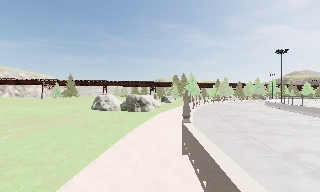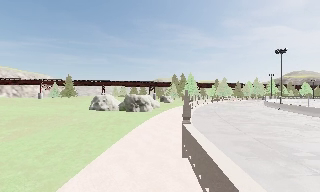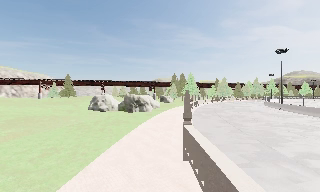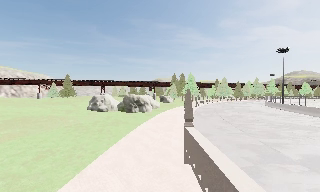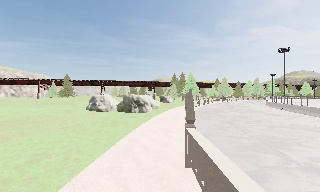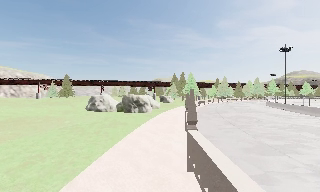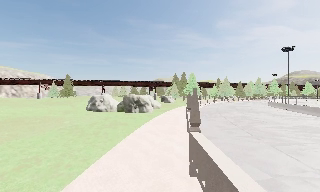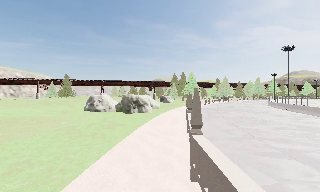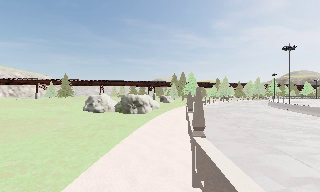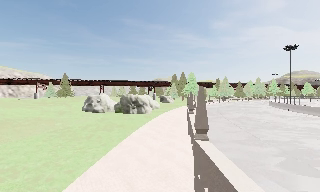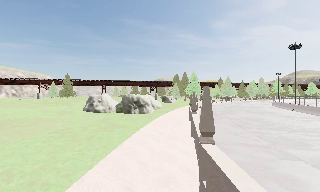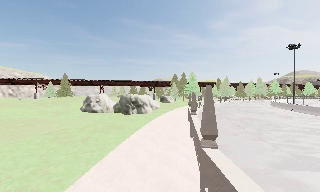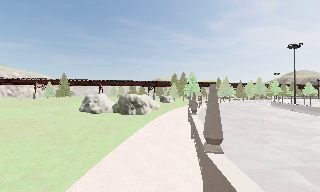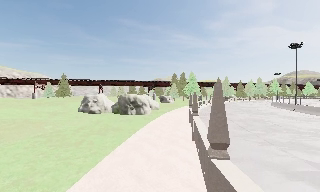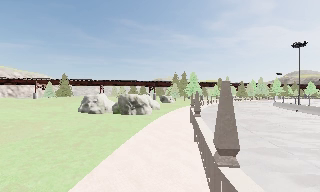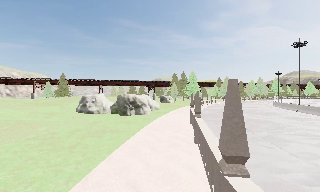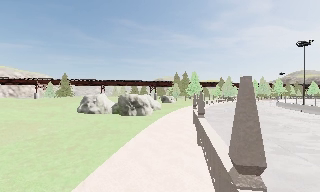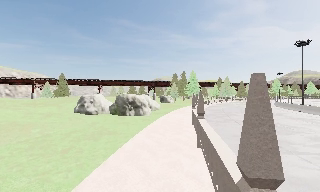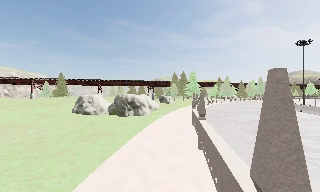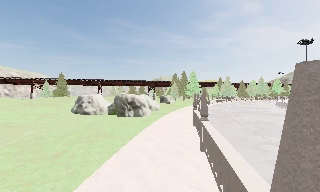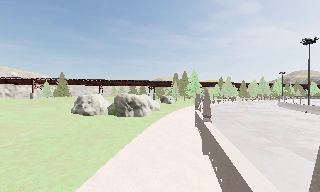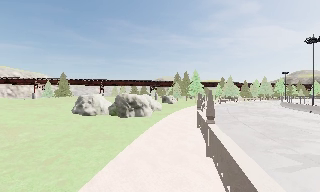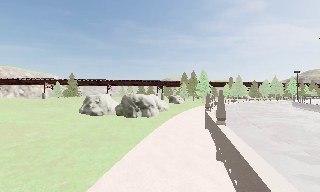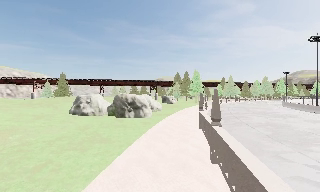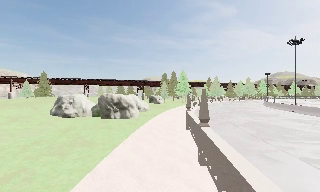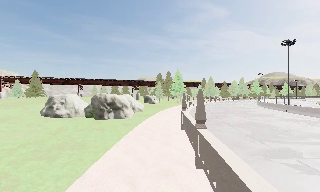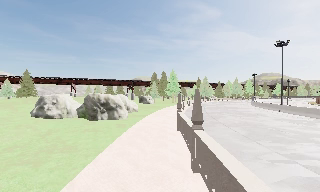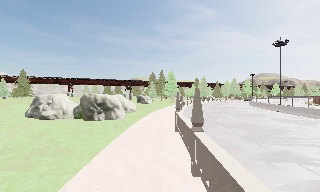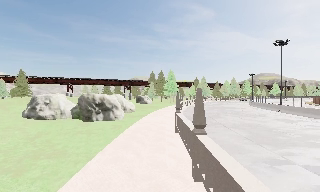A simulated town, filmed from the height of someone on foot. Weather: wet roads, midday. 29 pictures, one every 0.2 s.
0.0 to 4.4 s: The camera travels forward, about 7 m, so what stands in front looms larger.
4.4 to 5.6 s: The scene slides to the left, as the camera pans about 10 degrees to its right. It travels forward, about 2 m, so what stands in front looms larger.
The film runs forward here.
